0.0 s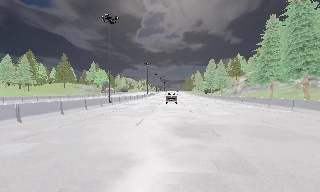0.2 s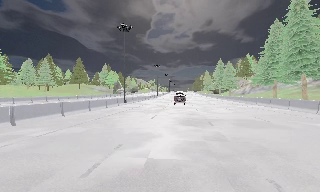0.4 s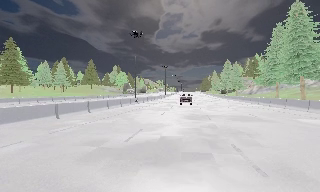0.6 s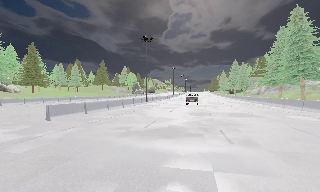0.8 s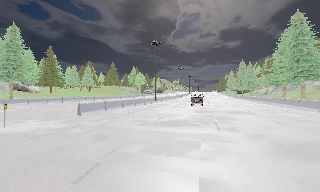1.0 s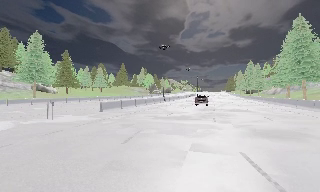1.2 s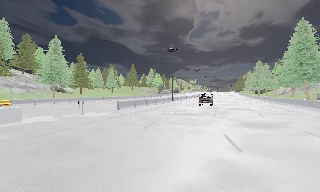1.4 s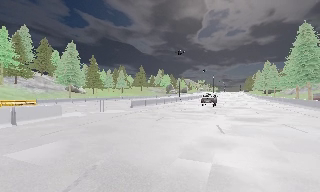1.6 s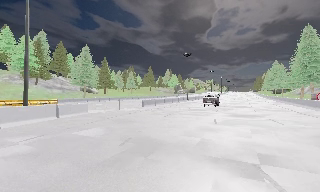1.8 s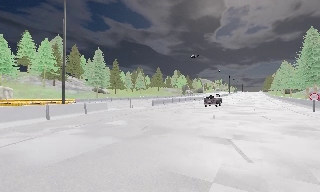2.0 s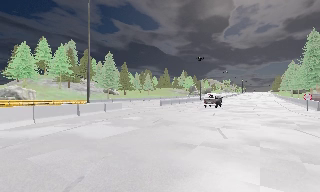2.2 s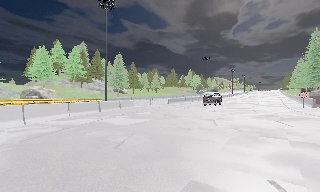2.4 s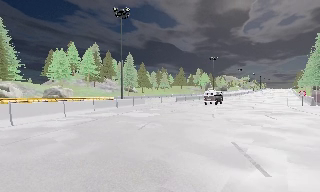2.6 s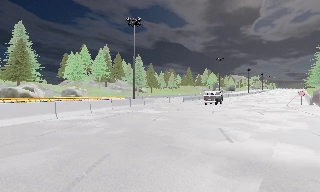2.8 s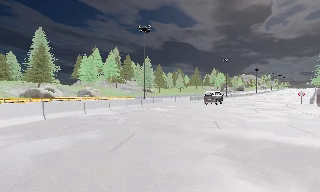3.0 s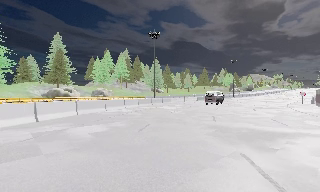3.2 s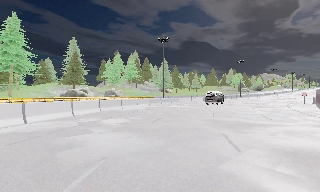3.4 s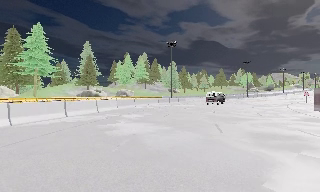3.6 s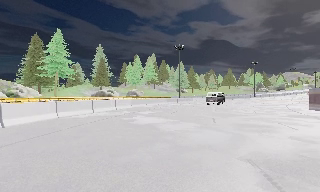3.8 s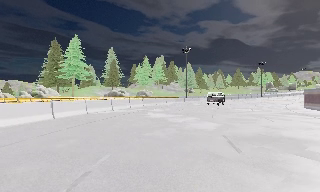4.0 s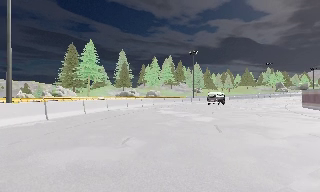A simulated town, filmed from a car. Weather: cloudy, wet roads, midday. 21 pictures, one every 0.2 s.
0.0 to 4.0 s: The camera pans to its left, which is counterclockwise from overhead, by about 60 degrees. It travels backward, about 45 m.
The film runs backward here.
